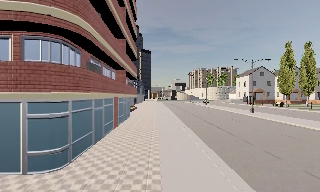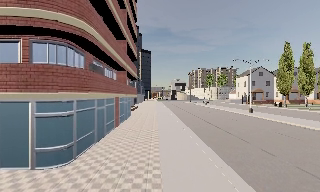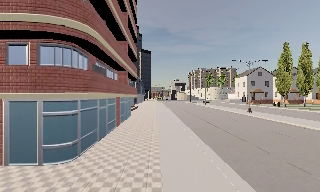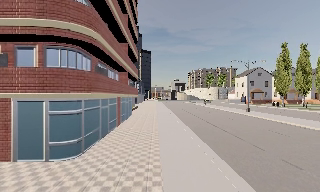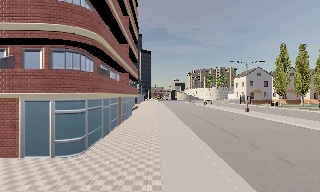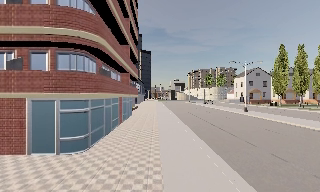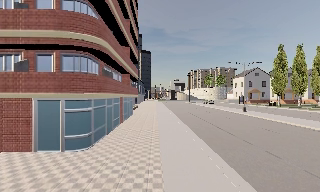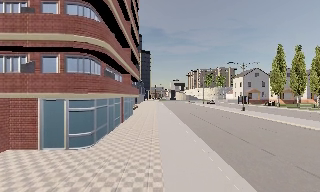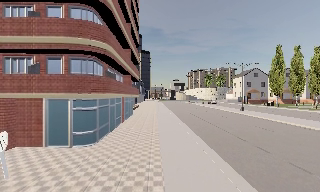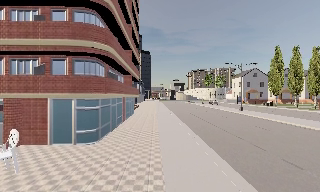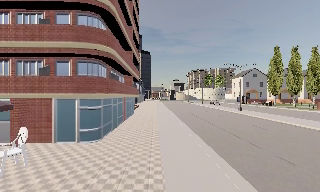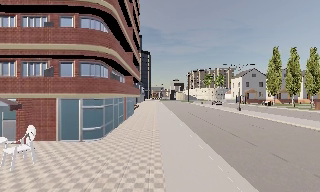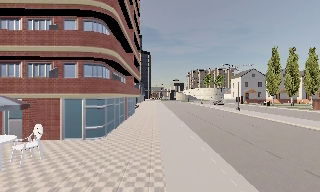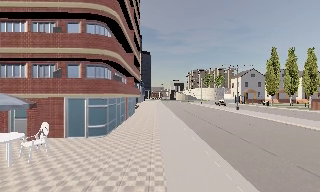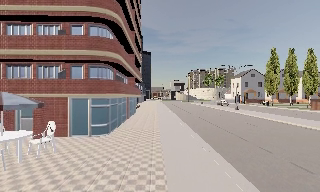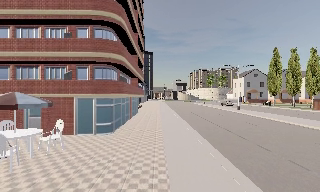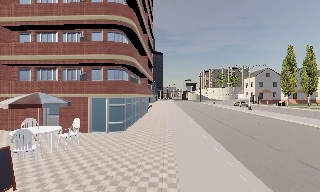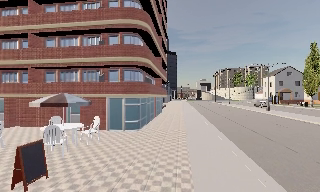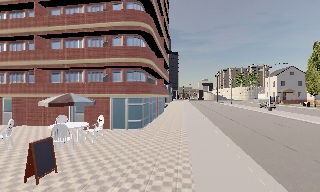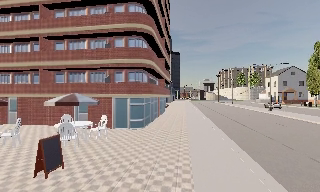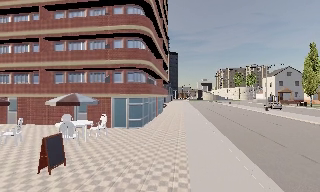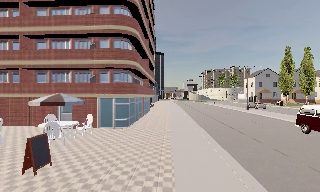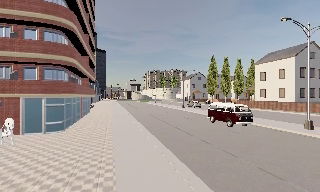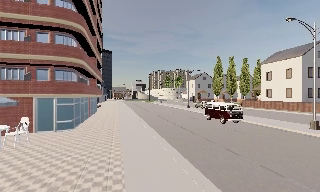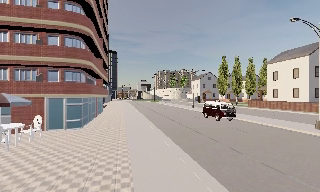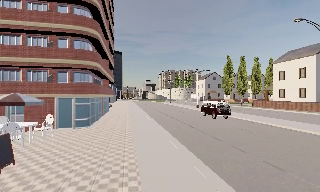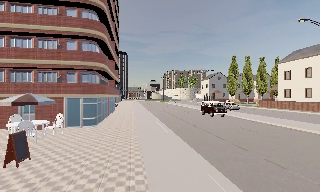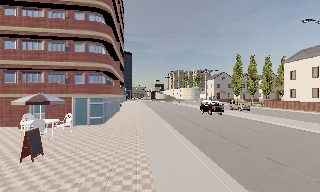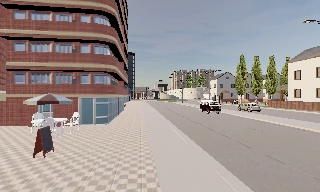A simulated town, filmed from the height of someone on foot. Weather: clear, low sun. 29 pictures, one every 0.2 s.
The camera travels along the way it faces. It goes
backward.
0.0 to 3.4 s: The camera travels backward, about 6 m, so what stands in front gets smaller.
3.4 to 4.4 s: The camera pans to its right, which is clockwise from overhead, by about 25 degrees. It travels backward, about 1.5 m, so what stands in front gets smaller.
4.4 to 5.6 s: The camera travels backward, about 2 m, so what stands in front gets smaller.
The film runs backward here.
